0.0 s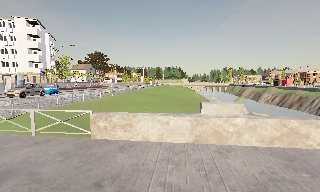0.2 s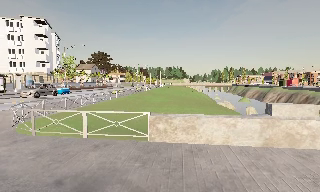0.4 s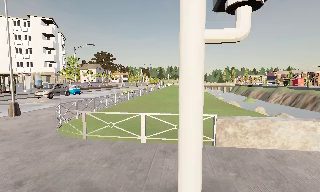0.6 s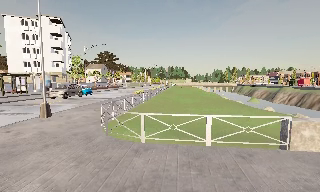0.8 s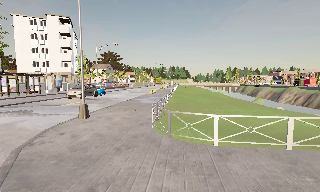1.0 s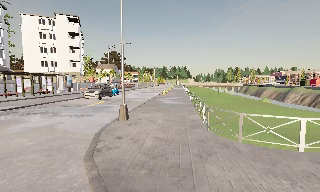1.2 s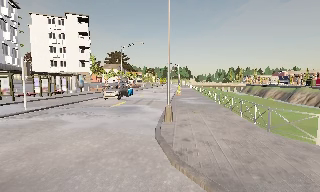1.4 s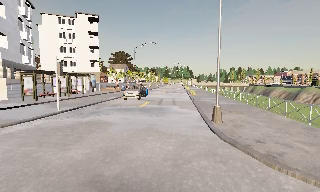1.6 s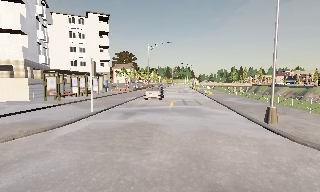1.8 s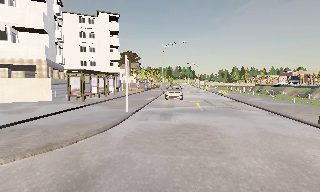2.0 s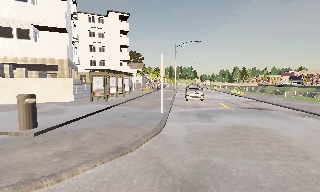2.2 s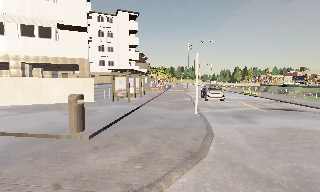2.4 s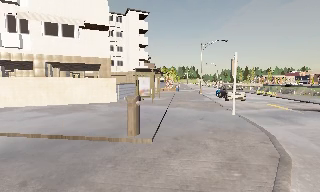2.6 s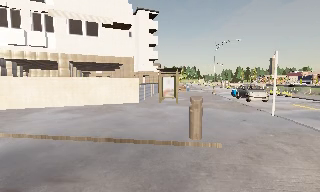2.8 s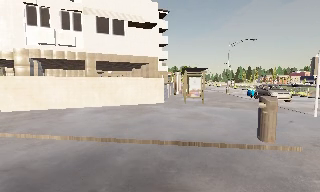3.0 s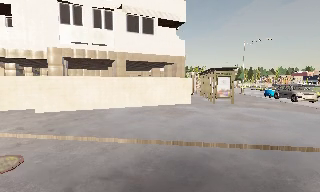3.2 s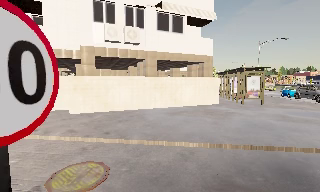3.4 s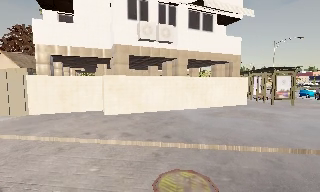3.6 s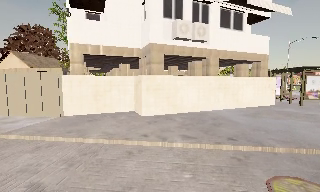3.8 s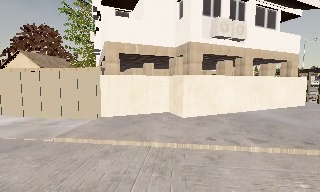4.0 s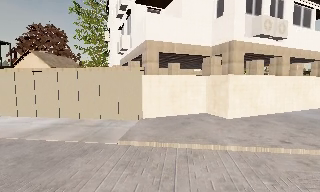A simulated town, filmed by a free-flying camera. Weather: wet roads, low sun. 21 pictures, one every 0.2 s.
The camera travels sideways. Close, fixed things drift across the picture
to the right.
0.0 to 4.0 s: The camera travels to its left, about 40 m, so close, fixed things drift to the right.
The film runs forward here.
